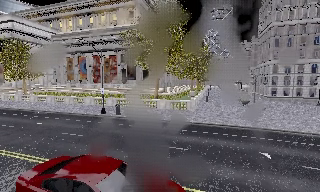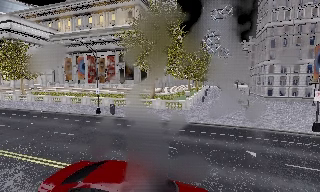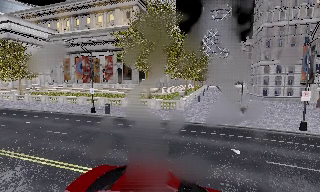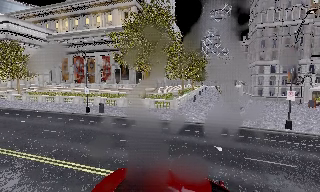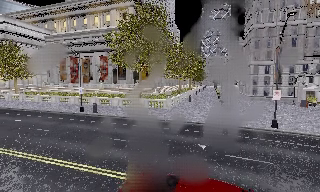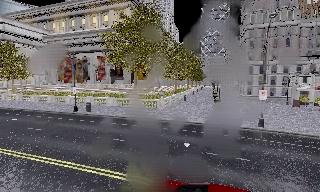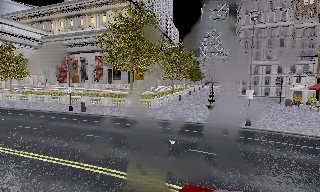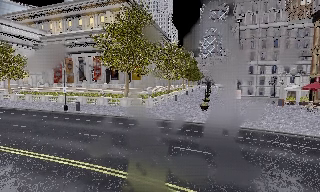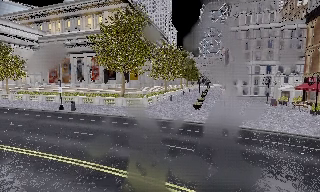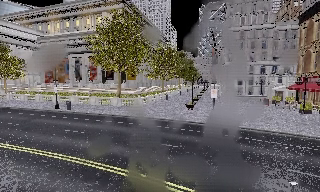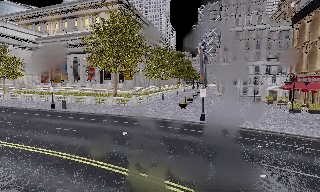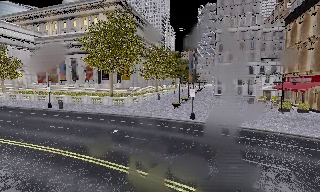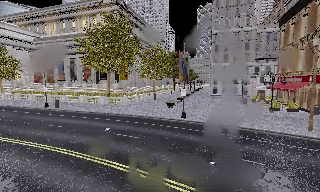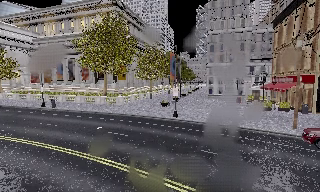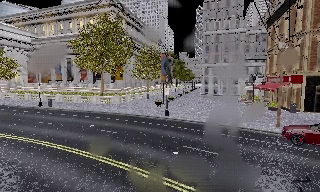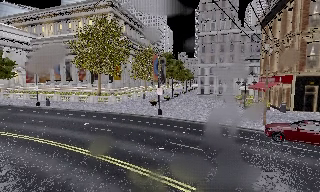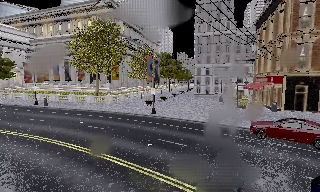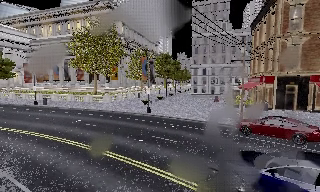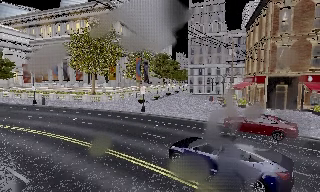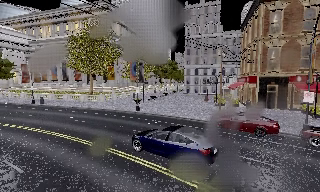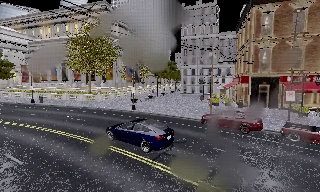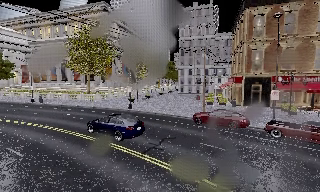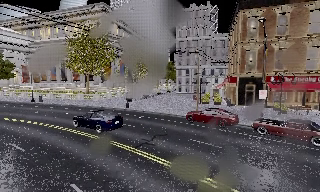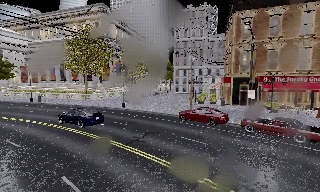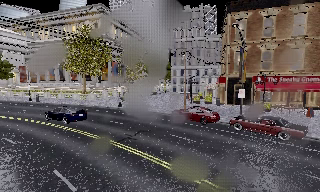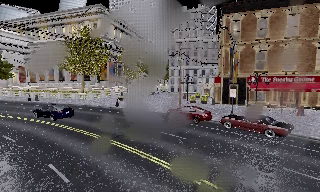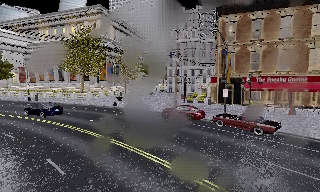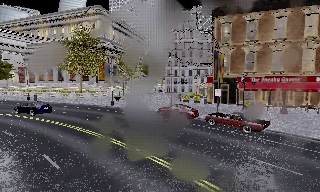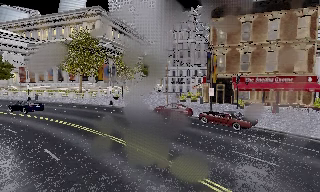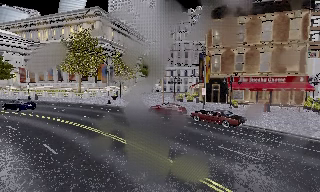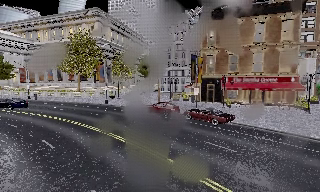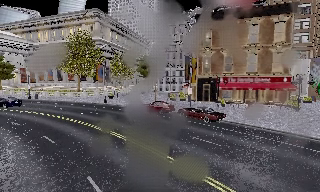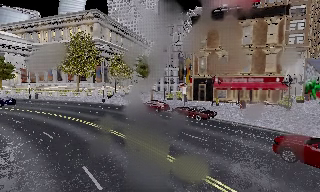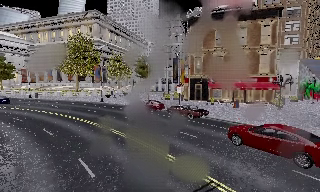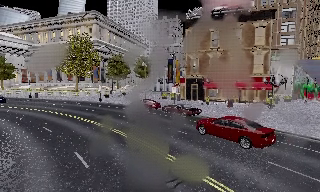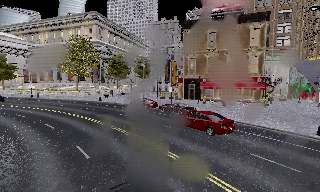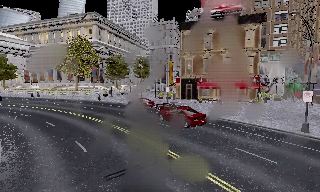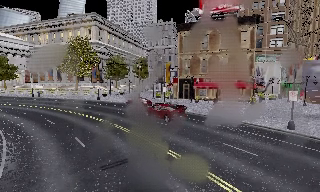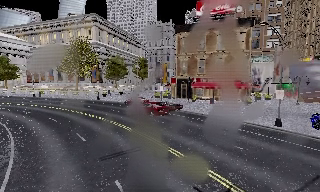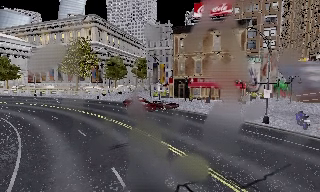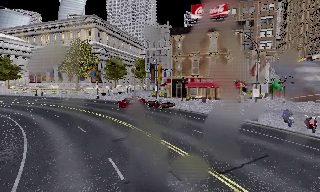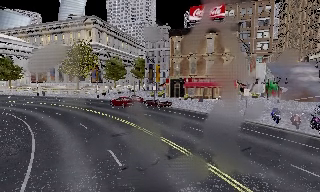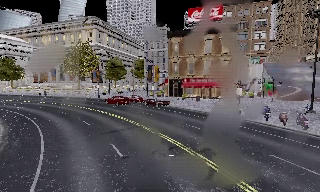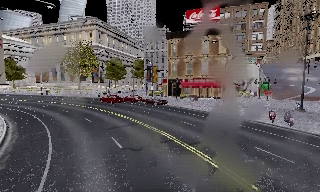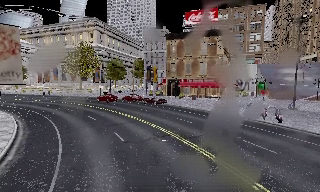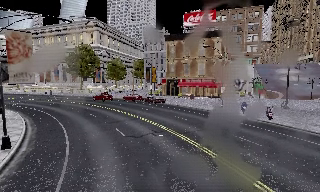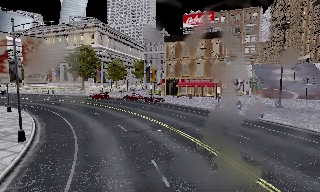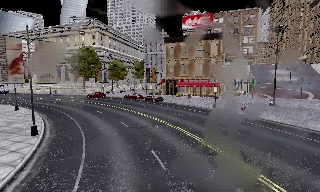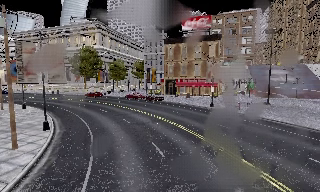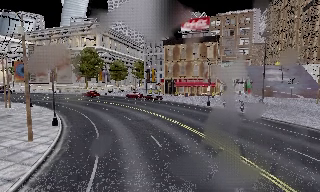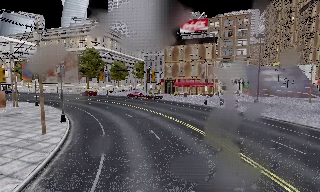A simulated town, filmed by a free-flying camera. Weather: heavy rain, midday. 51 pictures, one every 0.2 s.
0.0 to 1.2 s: The camera travels to its right, about 5 m, so close, fixed things drift to the left.
1.2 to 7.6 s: The camera travels to its right and backward, about 30 m, so close, fixed things drift to the left.
7.6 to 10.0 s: The camera travels backward, about 13 m, so what stands in front gets smaller.
The film runs forward here.
